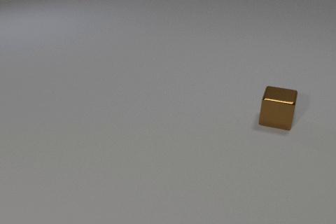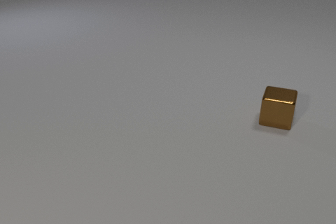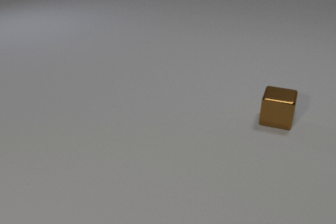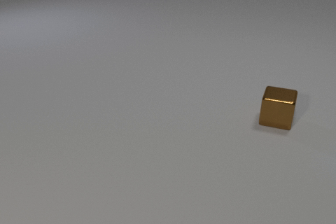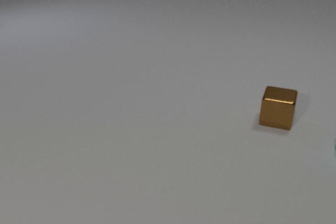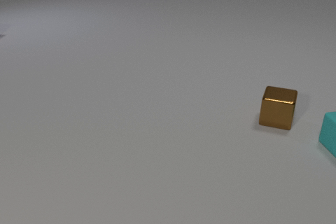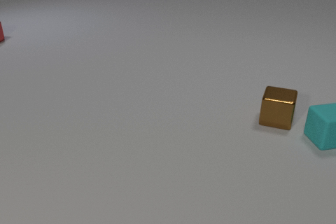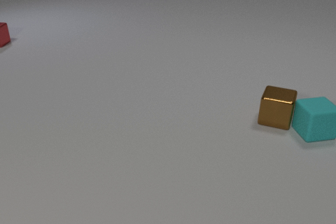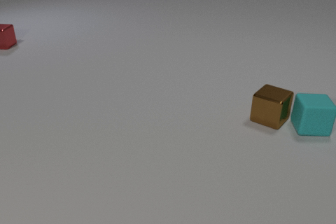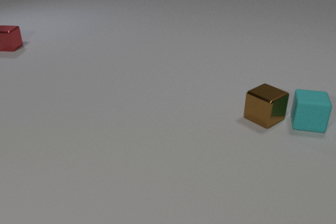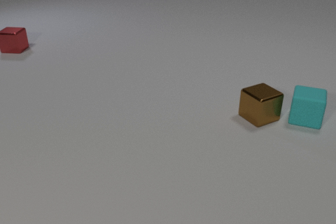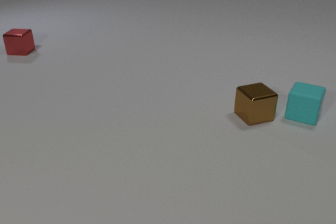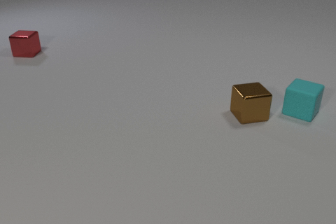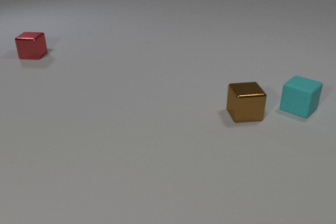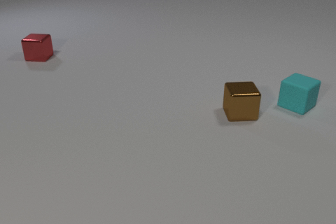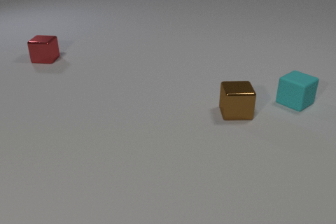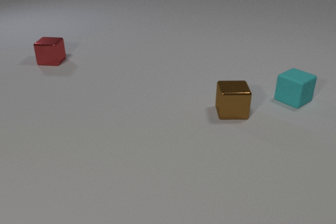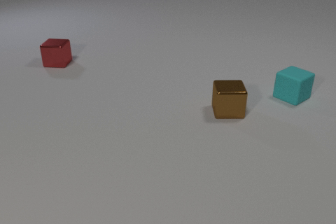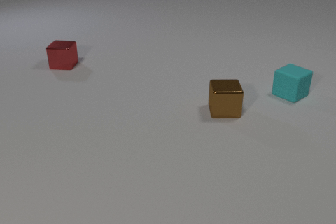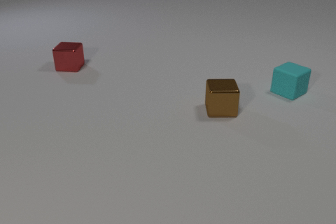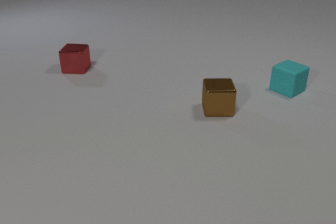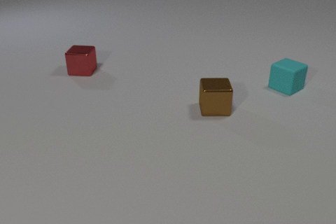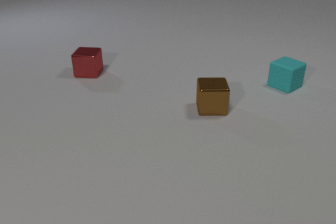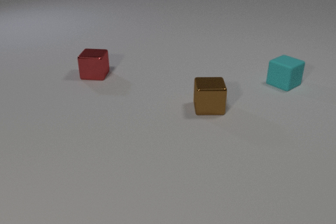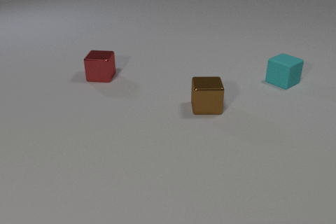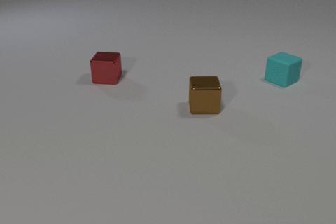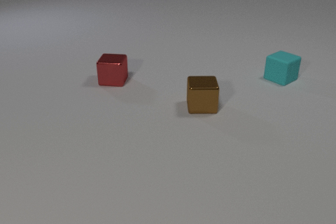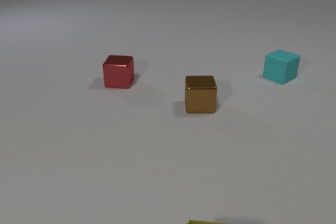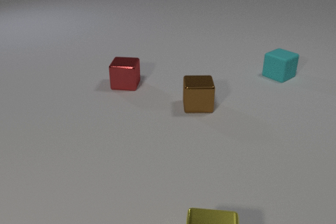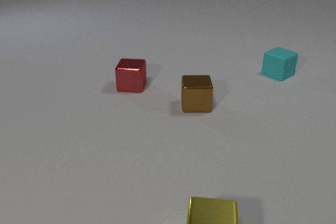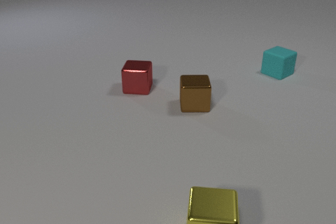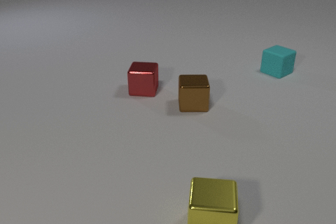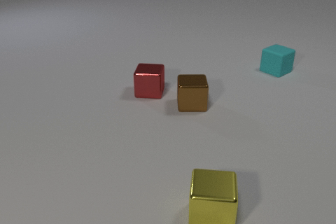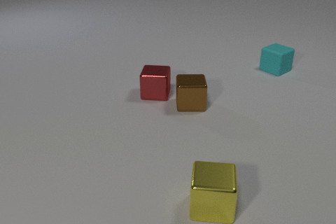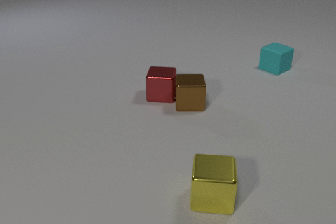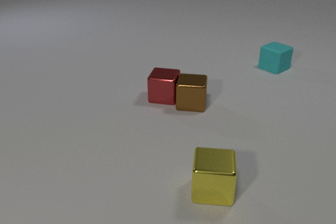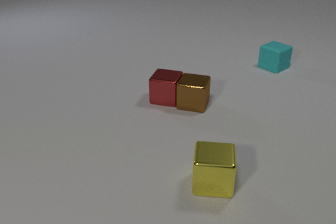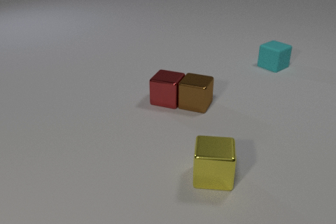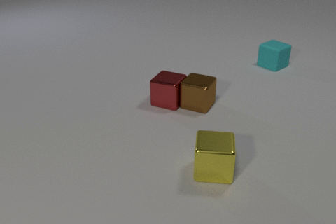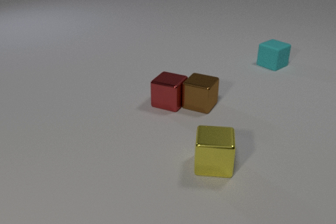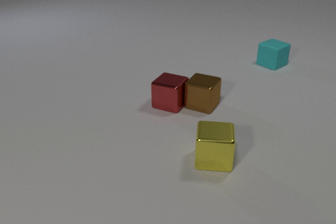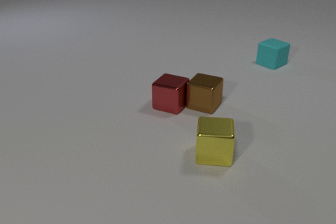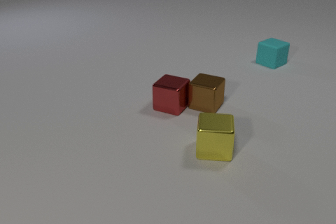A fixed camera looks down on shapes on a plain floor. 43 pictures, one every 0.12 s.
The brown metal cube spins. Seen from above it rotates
clockwise.
The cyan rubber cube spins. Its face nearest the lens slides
to the left.
0.00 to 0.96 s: The cyan rubber cube comes in at the right edge, slides to the left and away from the camera. The brown metal cube slides to the left. The red metal cube comes in at the left edge, slides toward the camera and to the right. The cyan rubber cube and the brown metal cube collide.
0.96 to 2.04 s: The cyan rubber cube slides away from the camera, spins clockwise seen from above by about 45 degrees, its near face sliding to the left. The brown metal cube slides to the left, spins so that its near face slides to the left, clockwise seen from above. The red metal cube slides toward the camera and to the right.
2.04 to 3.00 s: The cyan rubber cube slides away from the camera. The brown metal cube slides to the left. The red metal cube slides toward the camera and to the right.
3.00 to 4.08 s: The cyan rubber cube slides away from the camera. The brown metal cube slides to the left. The red metal cube slides to the right and toward the camera. The yellow metal cube comes in at the bottom edge, slides away from the camera. The brown metal cube and the red metal cube collide.
4.08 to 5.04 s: The cyan rubber cube slides away from the camera. The brown metal cube slides to the right, spins clockwise seen from above by about 30 degrees, its near face sliding to the left. The red metal cube slides toward the camera and to the right. The yellow metal cube slides away from the camera.
Are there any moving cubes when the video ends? yes.
How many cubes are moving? 4.
What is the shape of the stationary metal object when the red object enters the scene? cube.
